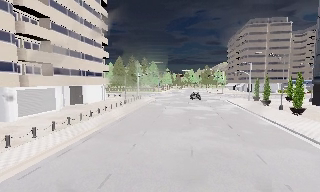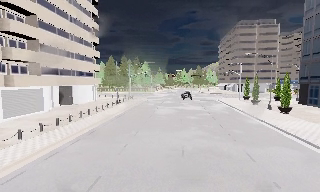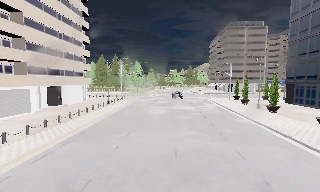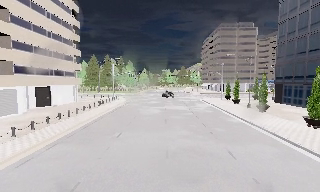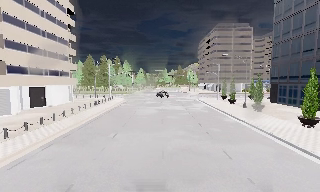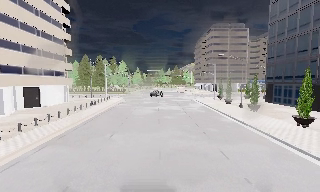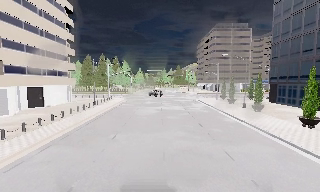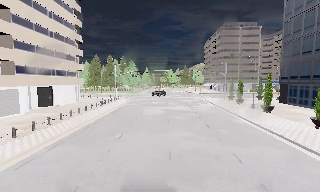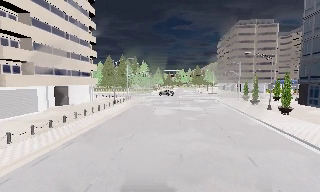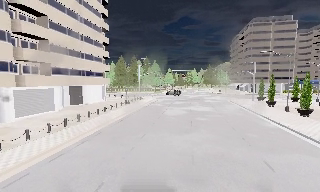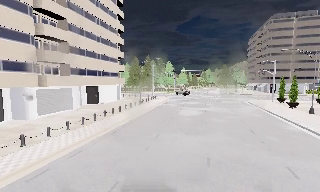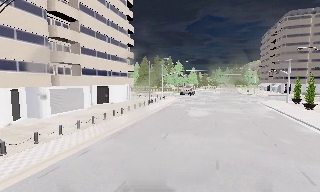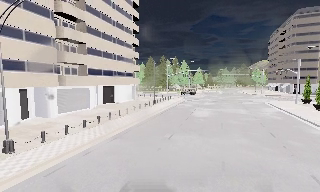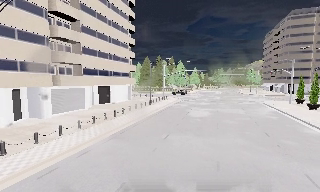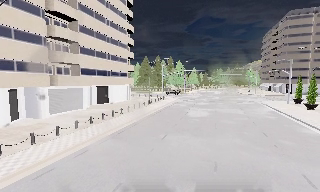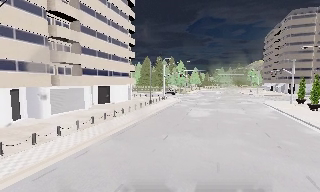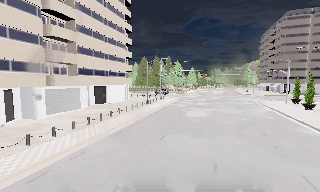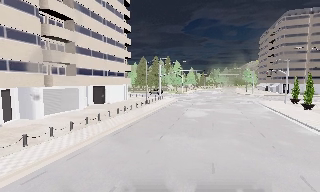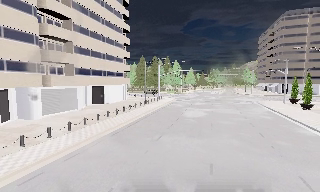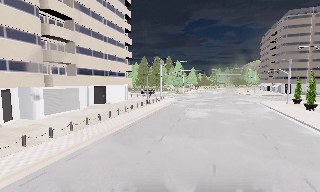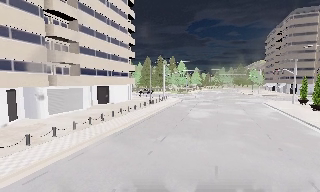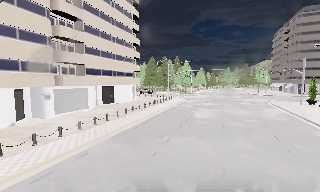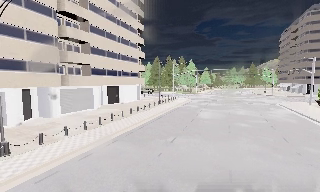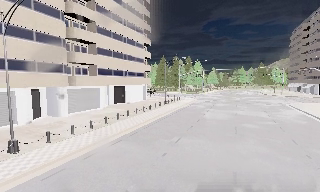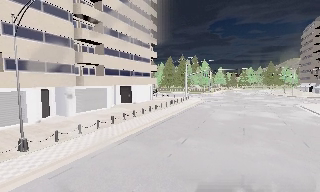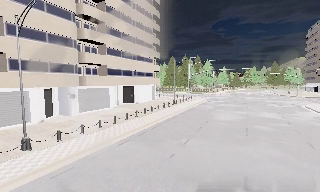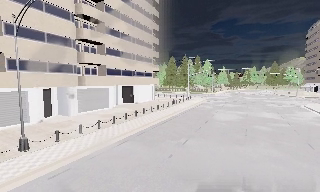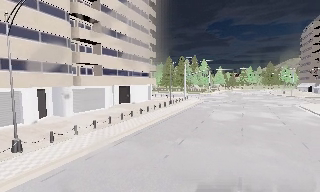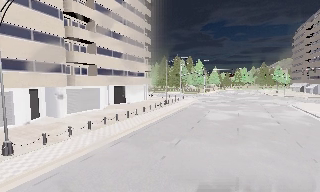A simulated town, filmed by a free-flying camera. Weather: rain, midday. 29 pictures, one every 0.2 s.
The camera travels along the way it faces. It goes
forward.
0.0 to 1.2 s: The camera shifts only a little, or ends up much as it began.
1.2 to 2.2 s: The camera swings to its left by about 20 degrees, and the scene slides to the right.
2.2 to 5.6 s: The camera travels forward and to its right, about 1 m, so what stands in front looms larger.
The film runs forward here.
